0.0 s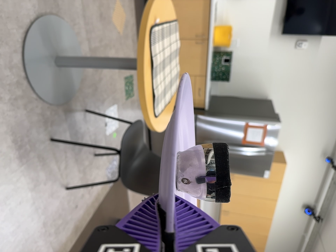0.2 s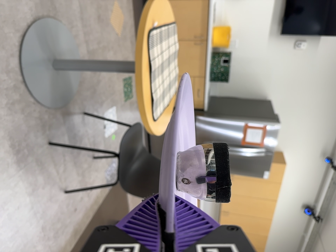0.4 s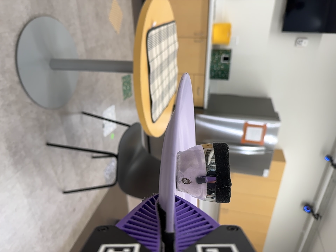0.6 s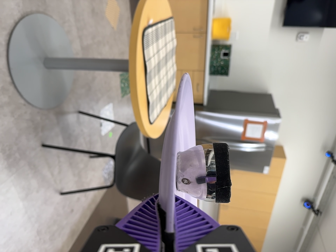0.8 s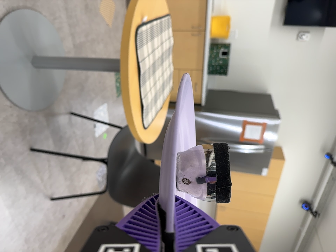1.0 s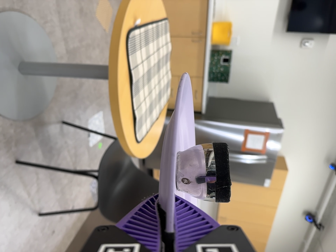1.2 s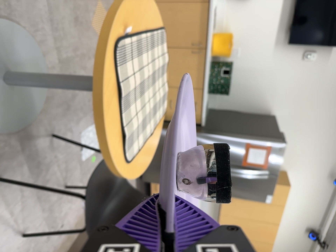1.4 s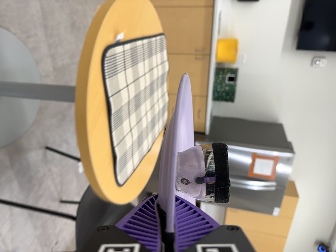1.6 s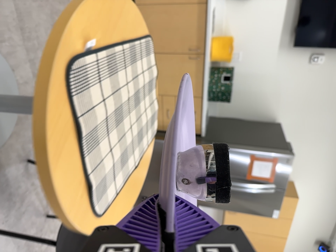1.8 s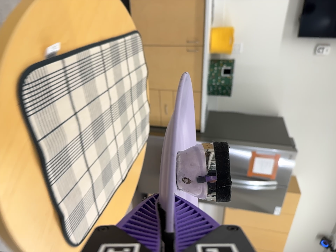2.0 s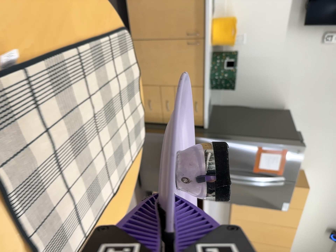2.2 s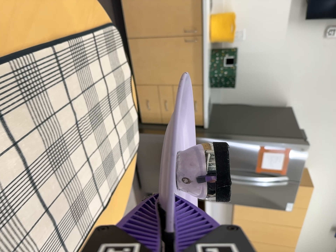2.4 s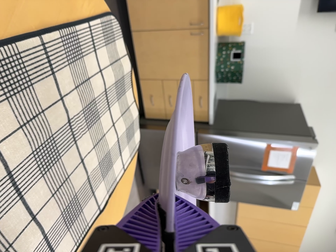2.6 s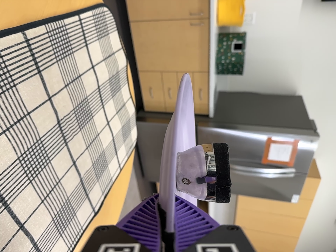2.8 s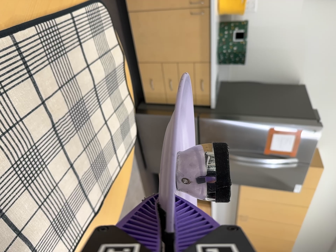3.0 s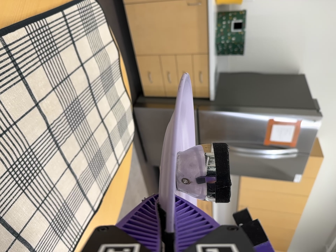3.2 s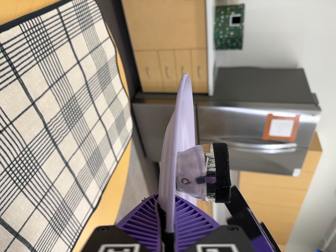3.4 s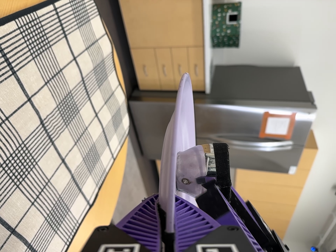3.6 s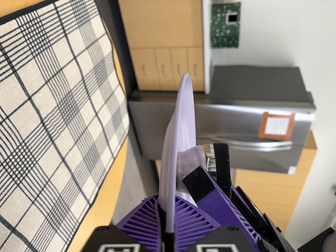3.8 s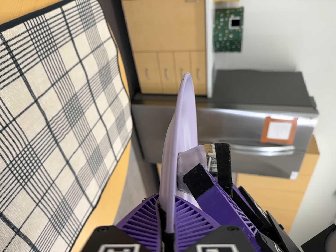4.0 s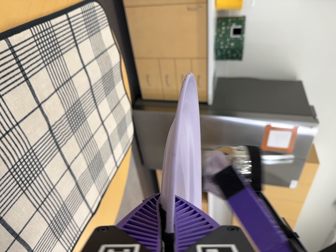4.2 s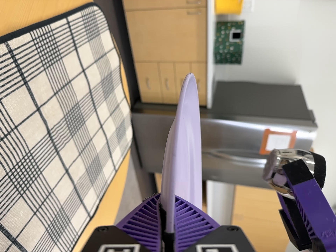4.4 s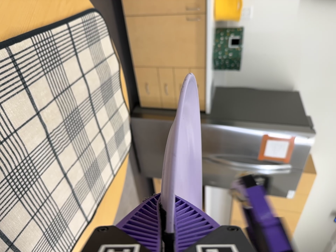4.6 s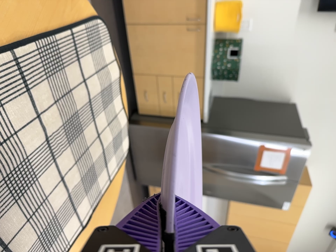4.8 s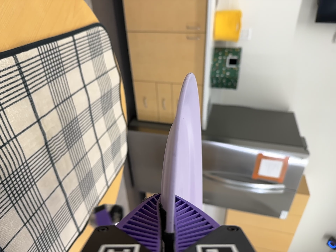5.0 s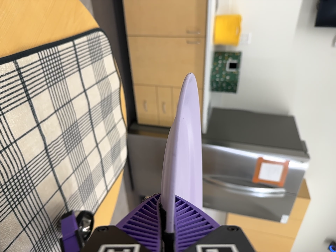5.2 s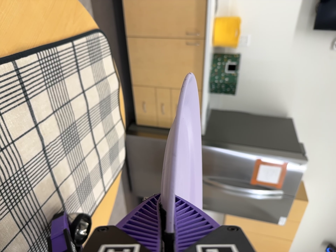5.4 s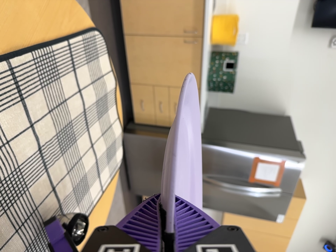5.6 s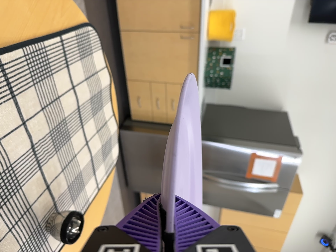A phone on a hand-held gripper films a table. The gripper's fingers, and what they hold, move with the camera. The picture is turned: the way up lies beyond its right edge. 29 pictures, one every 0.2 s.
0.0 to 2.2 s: The camera travels forward and toward the top of its view, about 100 cm, so what stands in front looms larger.
2.2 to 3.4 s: The camera travels forward and toward the top of its view, about 12 cm, so what stands in front looms larger. Its aim tips toward the bottom of its view by about 10 degrees.
3.4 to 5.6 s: The camera shifts only a little, or ends up much as it began.
The film runs forward here.
